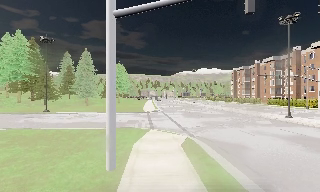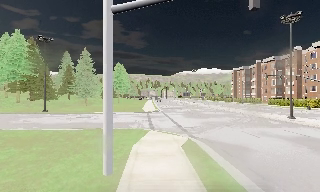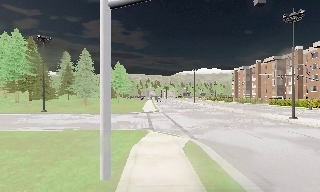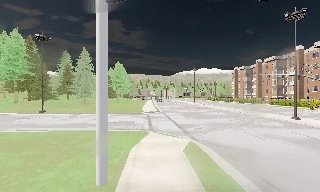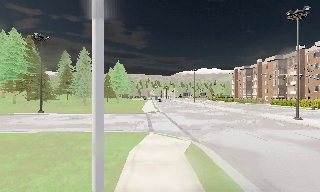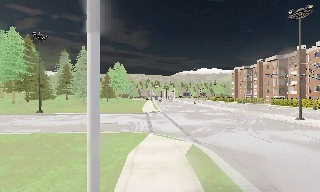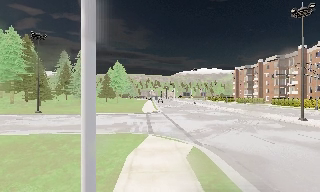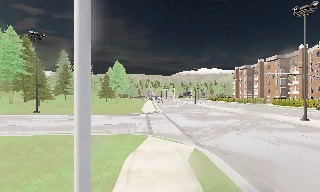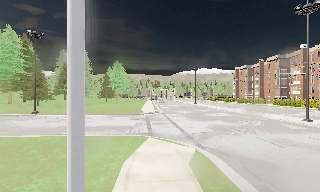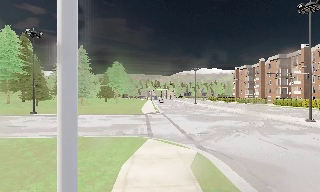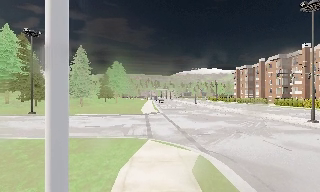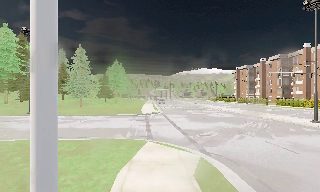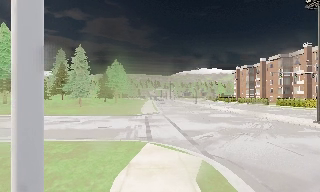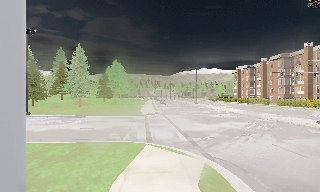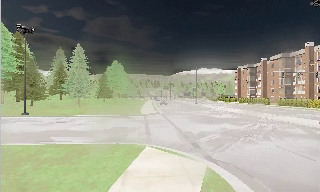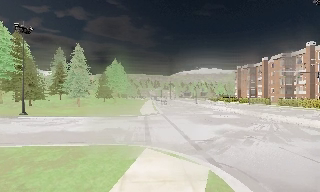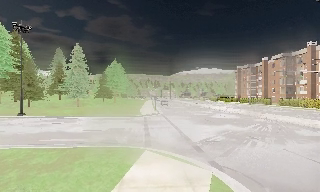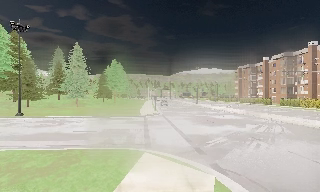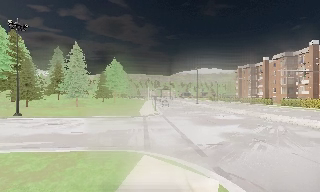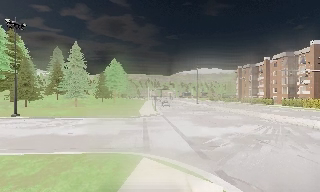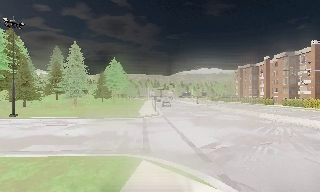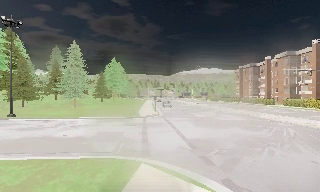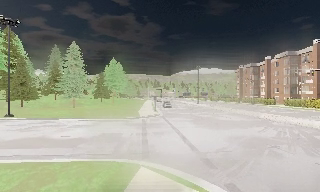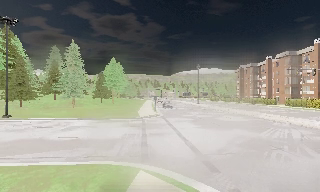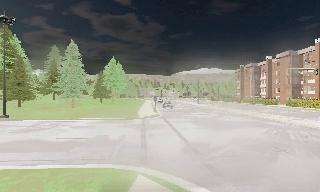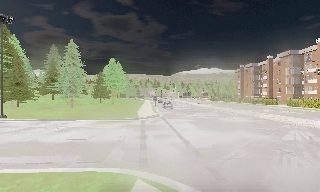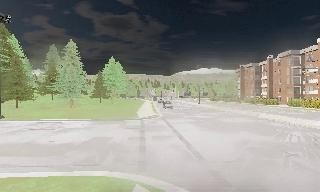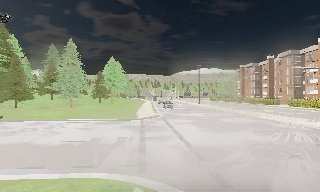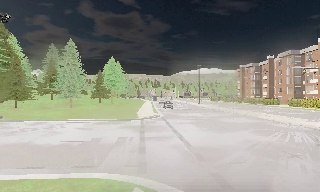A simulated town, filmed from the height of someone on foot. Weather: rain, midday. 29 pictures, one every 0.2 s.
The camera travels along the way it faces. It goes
forward.
0.0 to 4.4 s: The camera travels forward, about 6 m, so what stands in front looms larger.
4.4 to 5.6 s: The camera travels forward, about 1.5 m, so what stands in front looms larger. It loses speed.
The film runs forward here.
